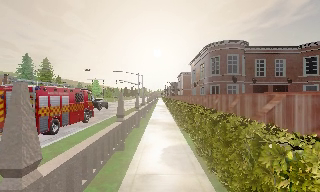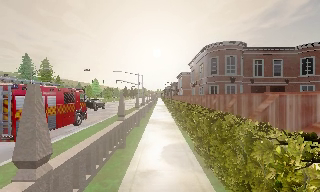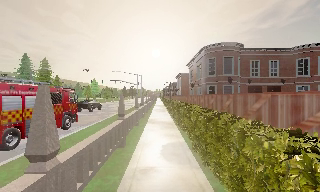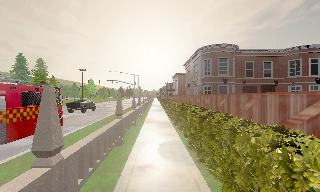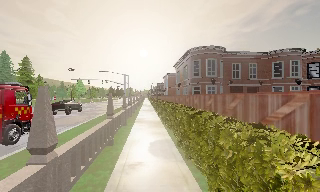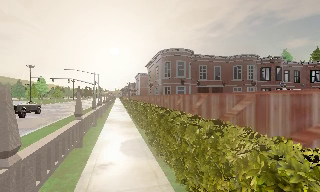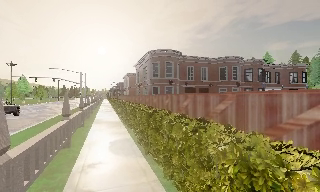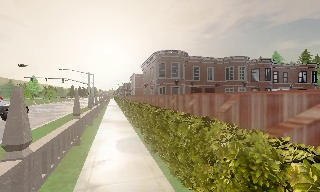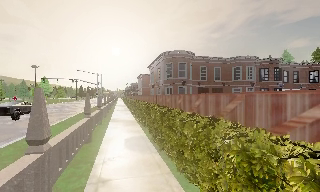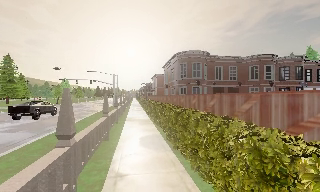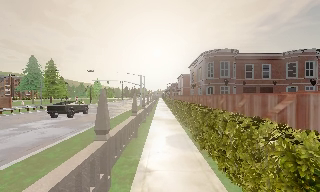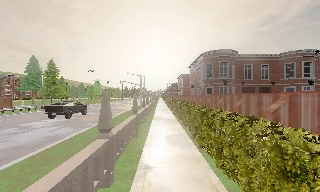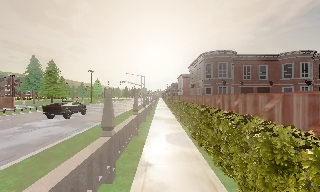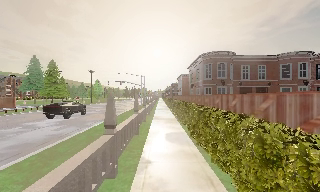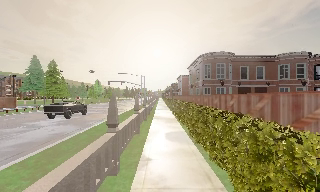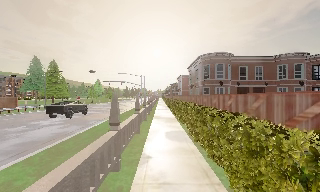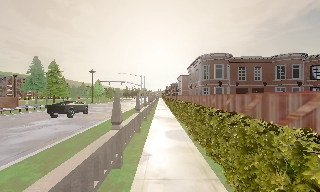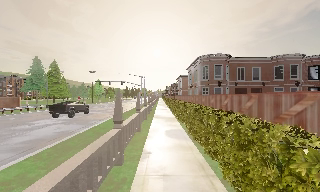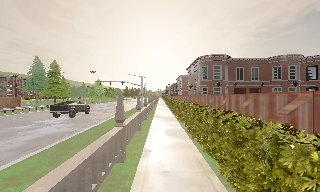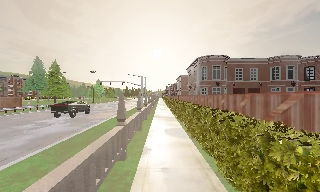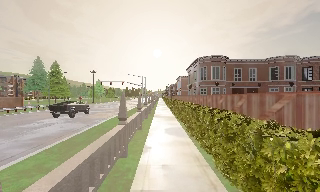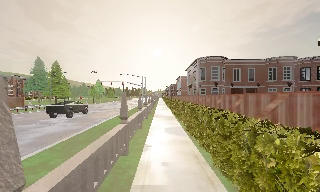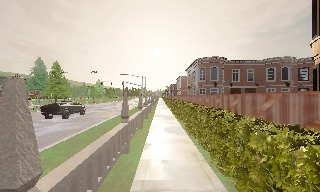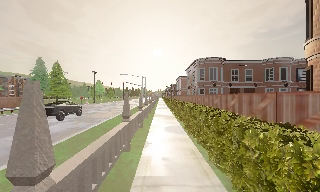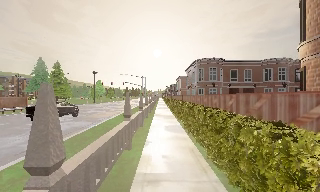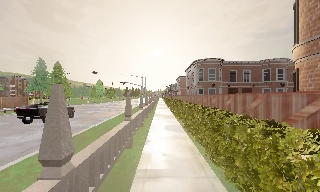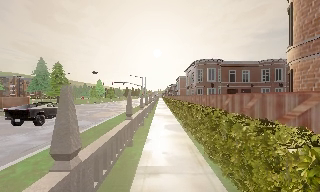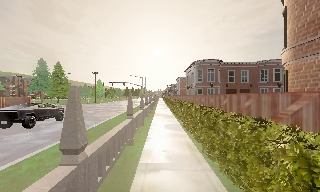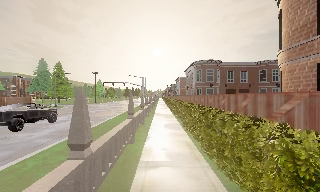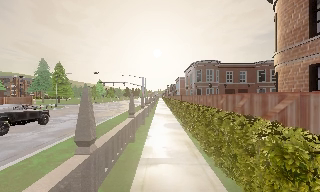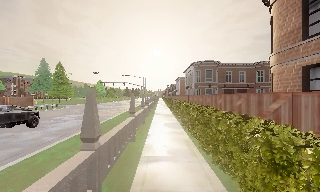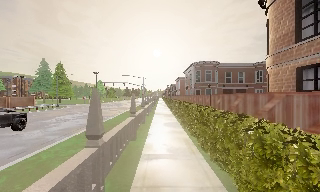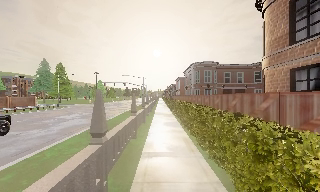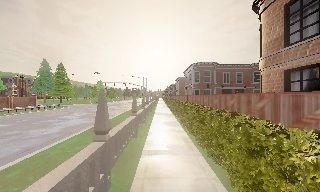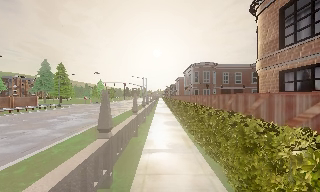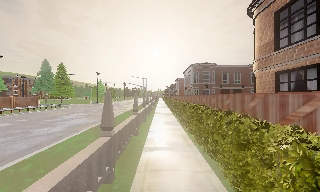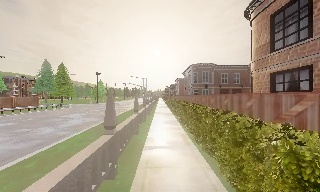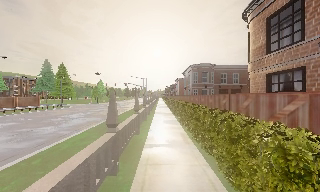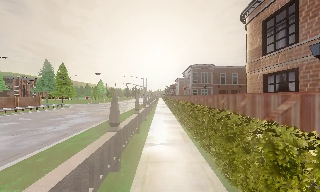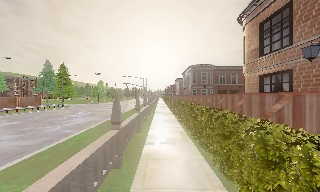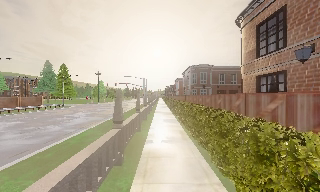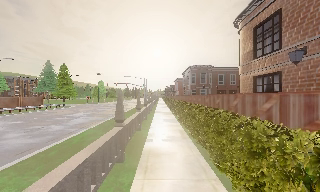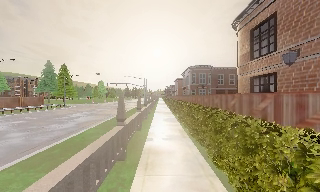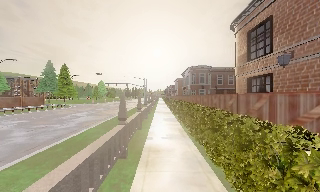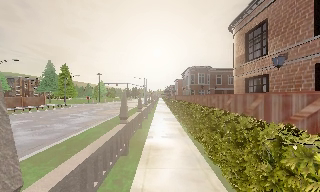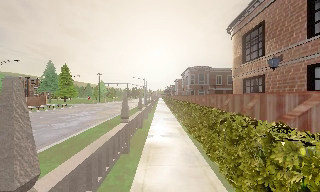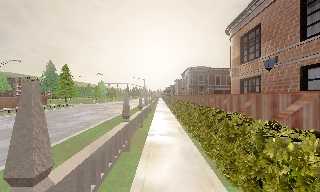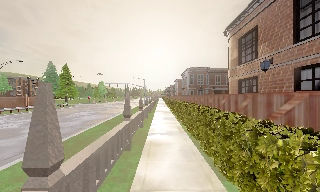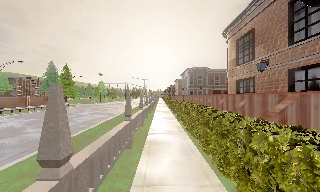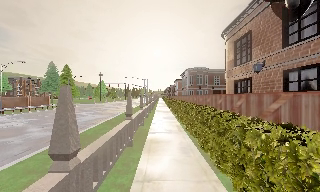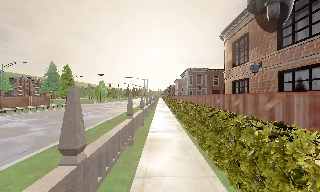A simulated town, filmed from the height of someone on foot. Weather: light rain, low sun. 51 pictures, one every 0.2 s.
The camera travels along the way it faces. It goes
backward.
0.0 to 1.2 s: The scene slides to the left, as the camera pans about 20 degrees to its right. It travels backward, about 1.5 m, so what stands in front gets smaller.
1.2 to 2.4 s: The camera pans to its left, which is counterclockwise from overhead, by about 20 degrees. It travels backward, about 1.5 m, so what stands in front gets smaller.
2.4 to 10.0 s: The camera travels backward, about 9 m, so what stands in front gets smaller.
The film runs backward here.
